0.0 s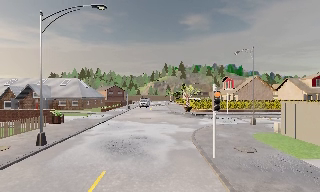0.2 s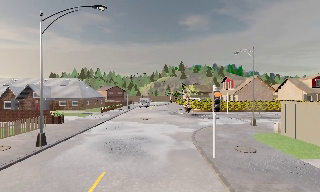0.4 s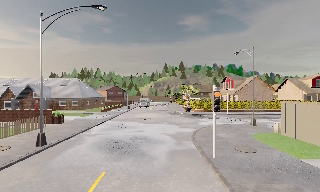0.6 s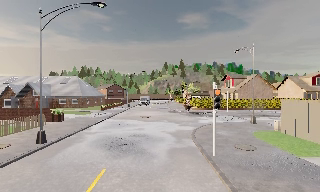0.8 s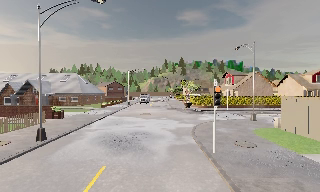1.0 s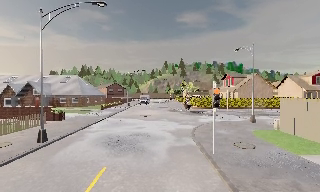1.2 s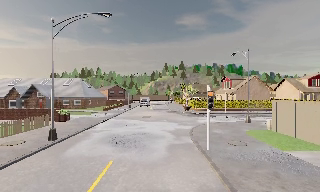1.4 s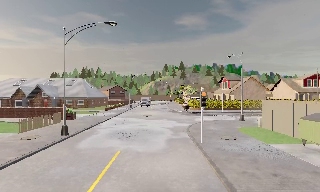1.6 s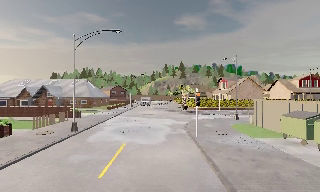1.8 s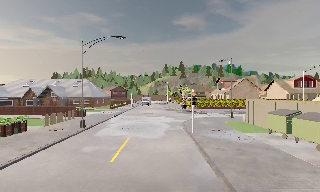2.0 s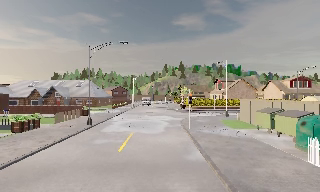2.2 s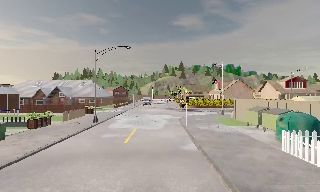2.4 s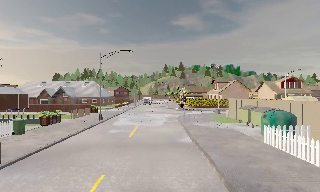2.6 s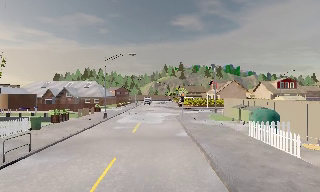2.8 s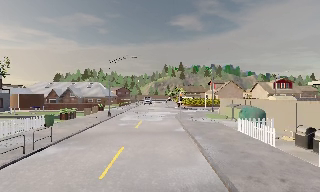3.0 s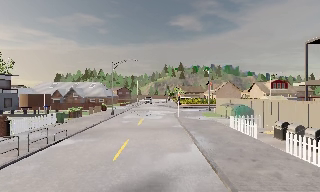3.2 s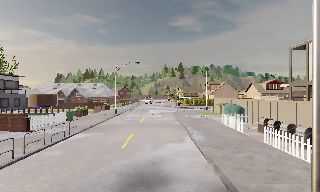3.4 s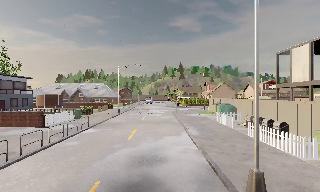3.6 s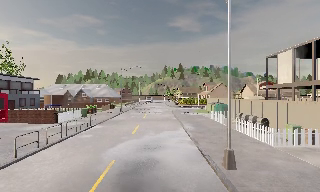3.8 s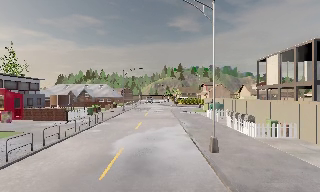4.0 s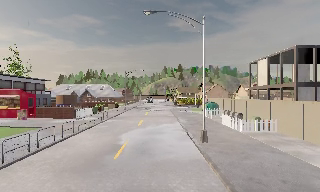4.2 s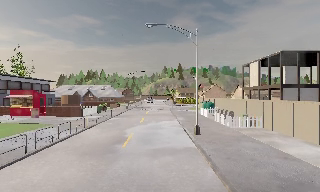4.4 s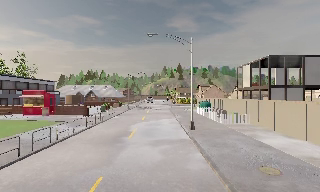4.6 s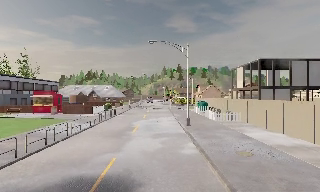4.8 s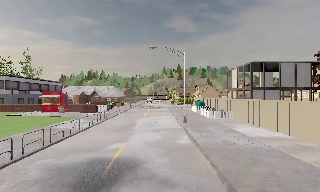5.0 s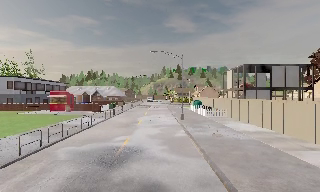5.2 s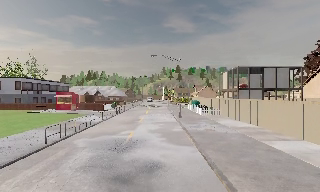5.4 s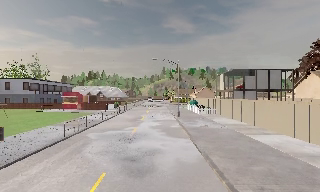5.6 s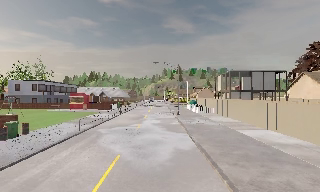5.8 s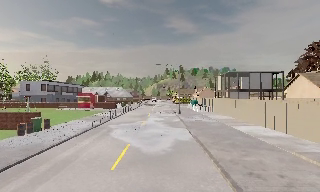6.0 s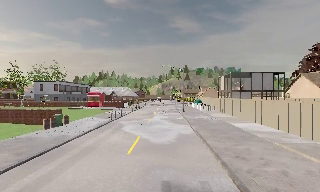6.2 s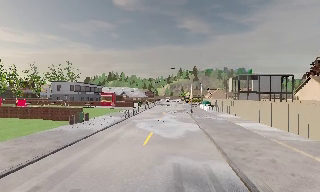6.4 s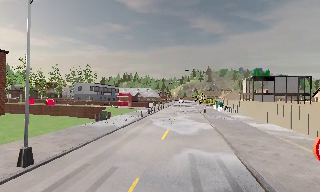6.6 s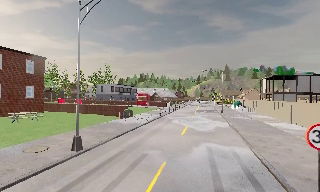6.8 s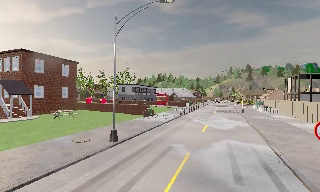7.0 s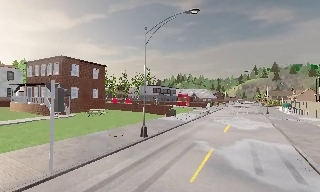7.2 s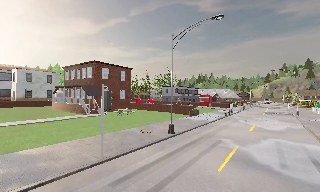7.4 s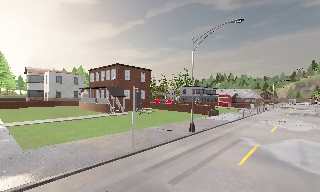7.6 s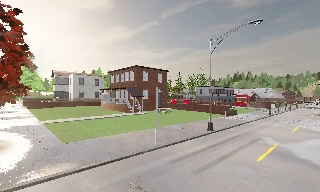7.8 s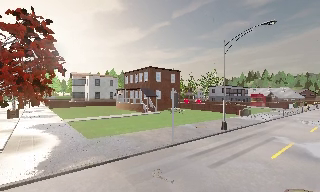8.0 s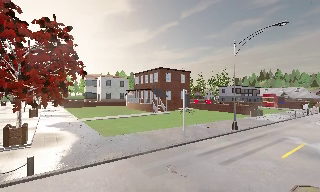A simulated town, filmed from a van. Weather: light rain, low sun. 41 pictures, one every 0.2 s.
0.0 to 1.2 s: The camera travels backward, about 1 m, so what stands in front gets smaller. It gains speed.
1.2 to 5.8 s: The camera travels backward, about 35 m, so what stands in front gets smaller.
5.8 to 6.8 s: The camera swings to its left by about 20 degrees, and the scene slides to the right. It travels backward, about 7 m, so what stands in front gets smaller.
6.8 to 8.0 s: The scene slides to the right, as the camera pans about 35 degrees to its left. It travels backward and to its left, about 5 m. It loses speed.
The film runs backward here.
